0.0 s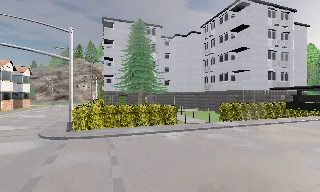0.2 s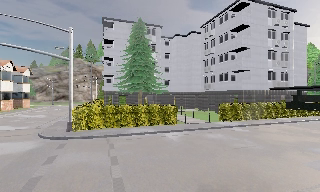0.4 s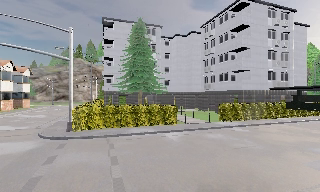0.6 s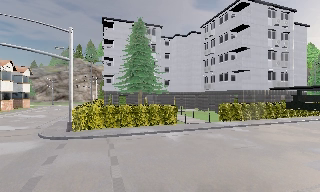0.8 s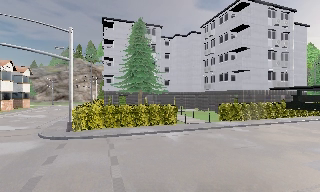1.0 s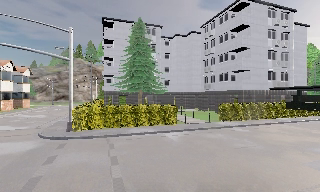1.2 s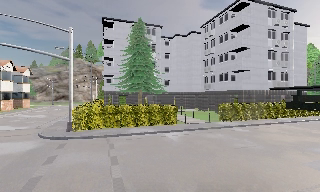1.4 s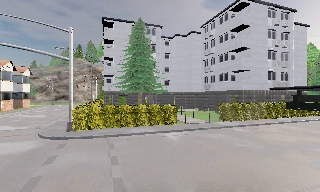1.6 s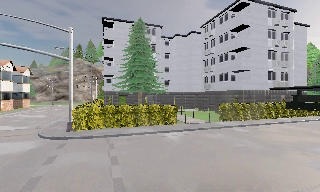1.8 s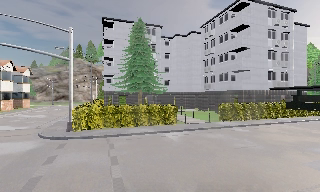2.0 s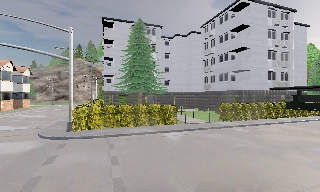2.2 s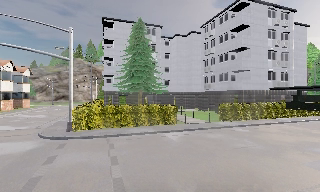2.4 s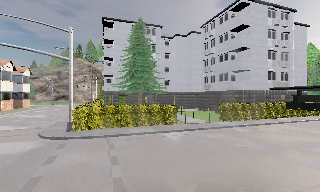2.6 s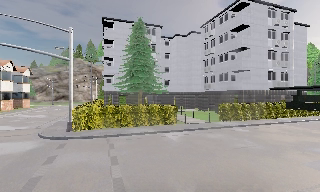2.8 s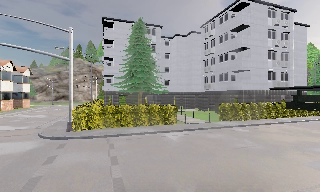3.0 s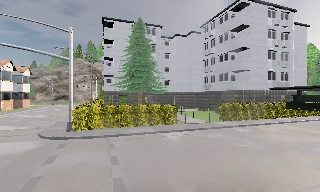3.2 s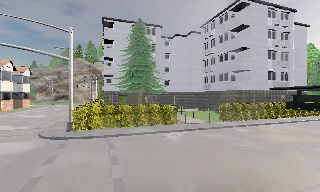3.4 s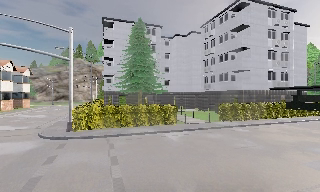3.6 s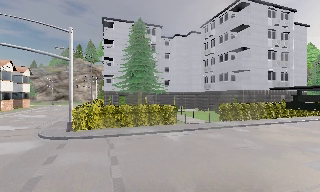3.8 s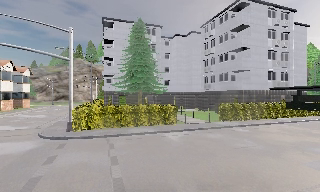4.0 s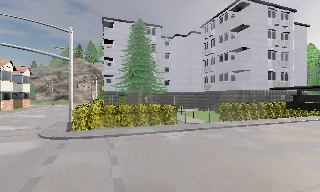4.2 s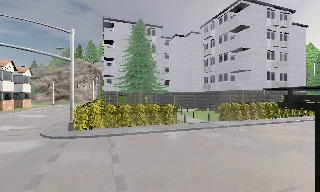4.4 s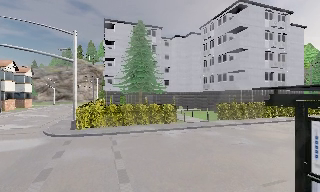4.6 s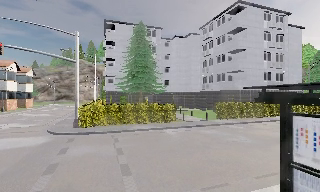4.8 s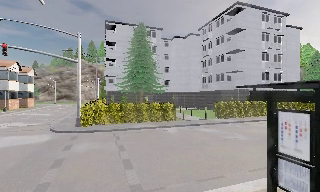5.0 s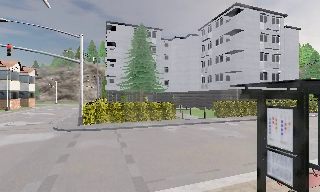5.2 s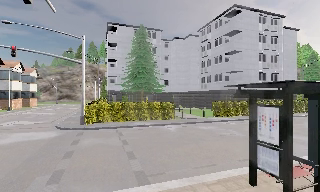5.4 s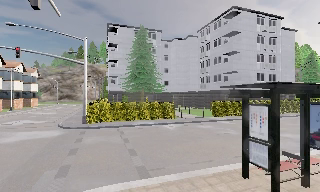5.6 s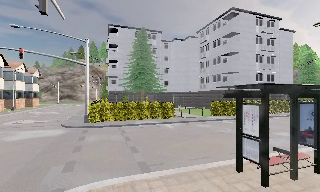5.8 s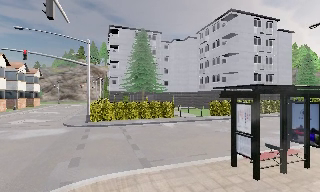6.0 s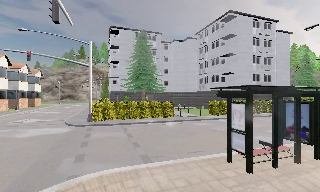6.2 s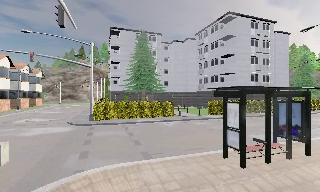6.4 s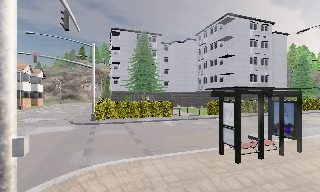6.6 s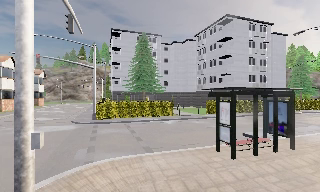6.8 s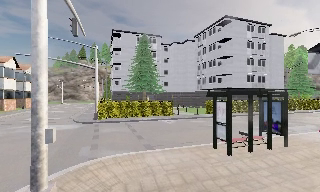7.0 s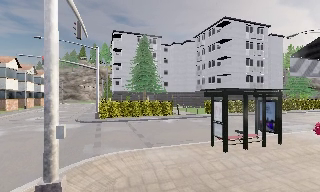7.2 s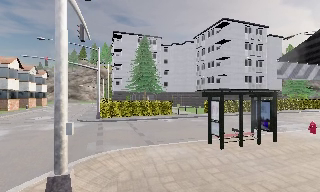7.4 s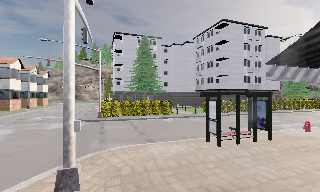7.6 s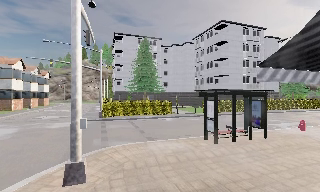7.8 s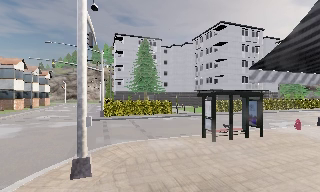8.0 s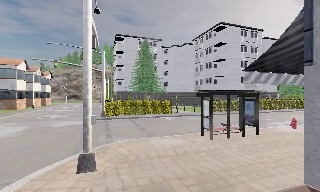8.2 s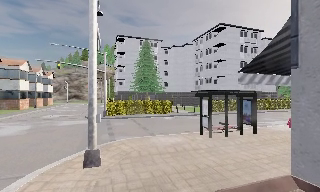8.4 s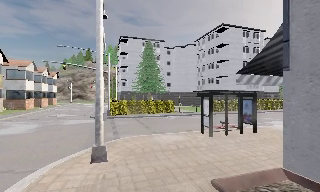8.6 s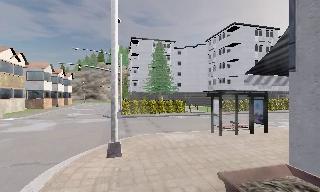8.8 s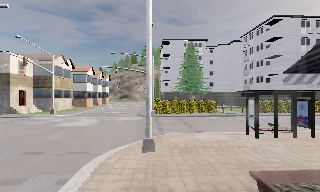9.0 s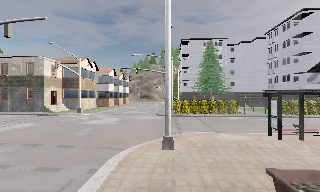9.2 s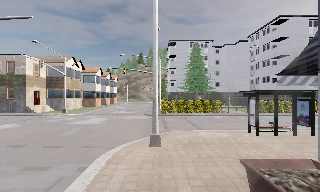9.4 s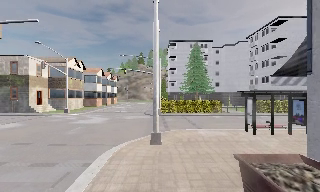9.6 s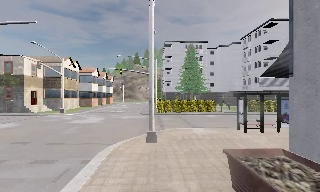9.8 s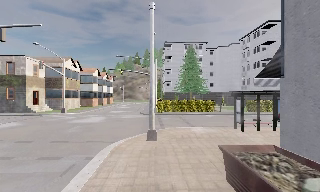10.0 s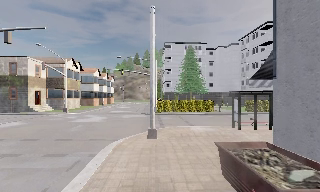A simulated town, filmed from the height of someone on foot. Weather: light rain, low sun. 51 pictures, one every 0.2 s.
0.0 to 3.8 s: The camera keeps its place and its aim.
3.8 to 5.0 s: The camera travels backward, about 1.5 m, so what stands in front gets smaller. It gains speed.
5.0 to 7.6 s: The camera travels backward, about 5 m, so what stands in front gets smaller.
7.6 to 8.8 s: The camera pans to its left, which is counterclockwise from overhead, by about 15 degrees. It travels backward, about 2 m, so what stands in front gets smaller.
8.8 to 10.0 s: The camera travels backward, about 2 m, so what stands in front gets smaller.
The film runs backward here.
